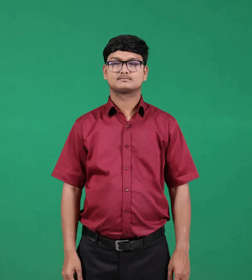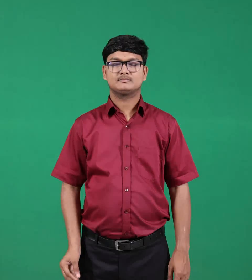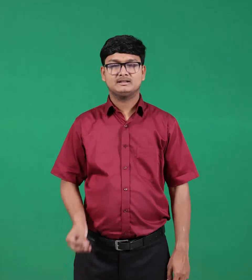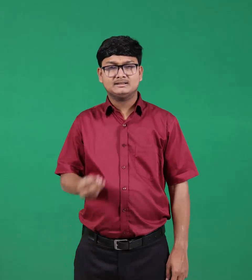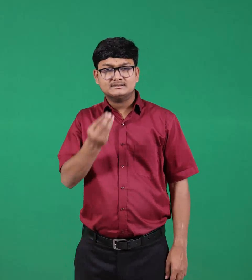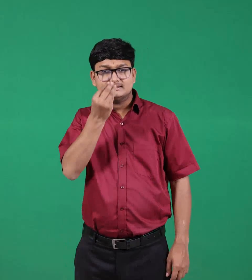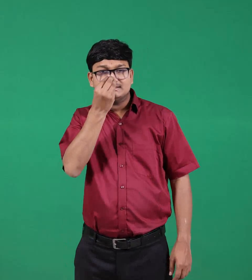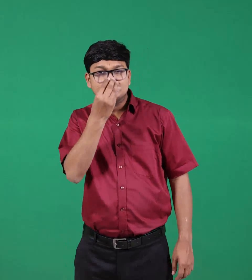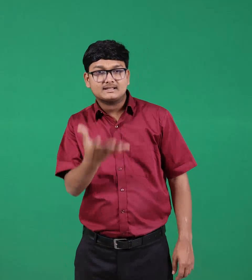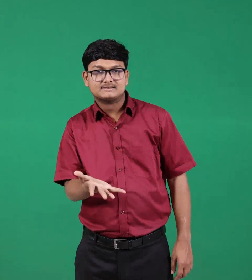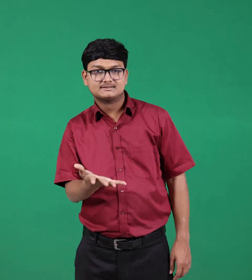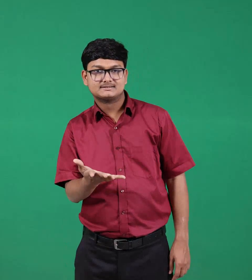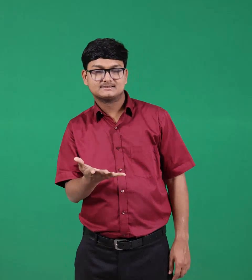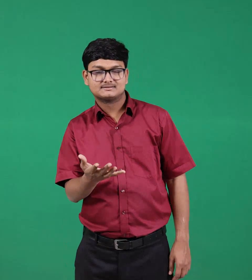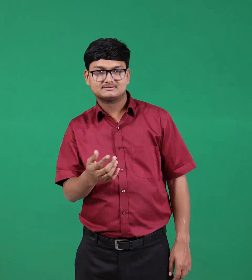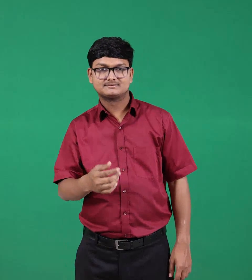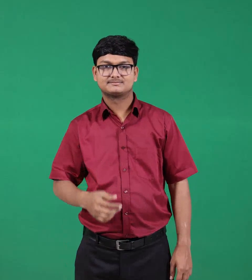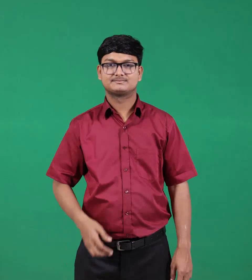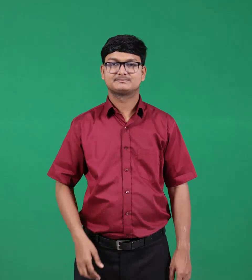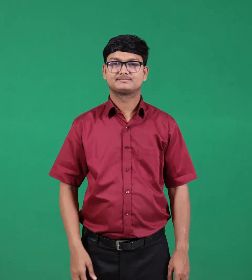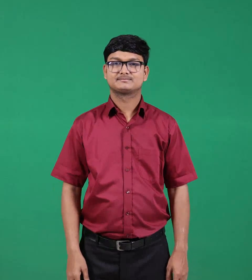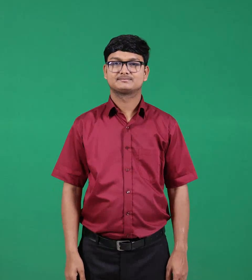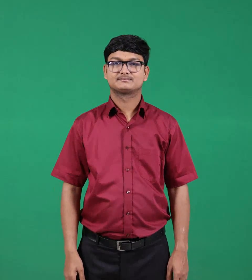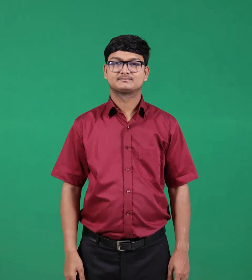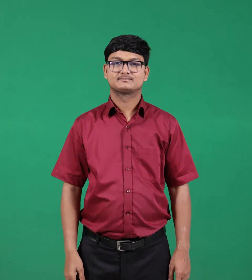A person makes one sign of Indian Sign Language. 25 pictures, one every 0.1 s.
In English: easy
